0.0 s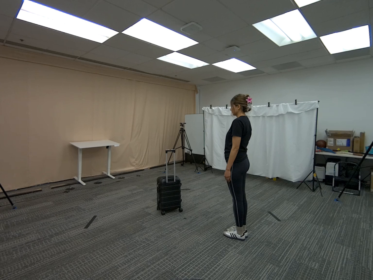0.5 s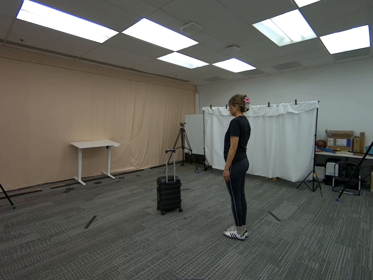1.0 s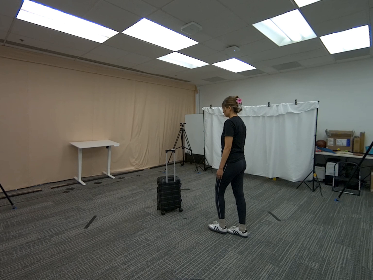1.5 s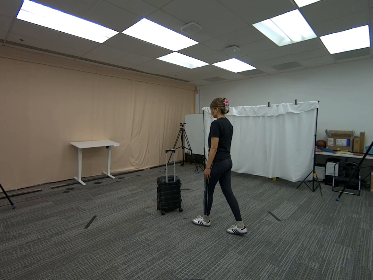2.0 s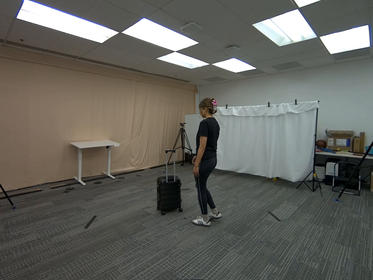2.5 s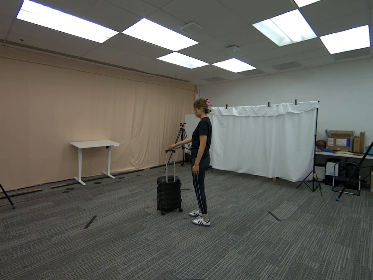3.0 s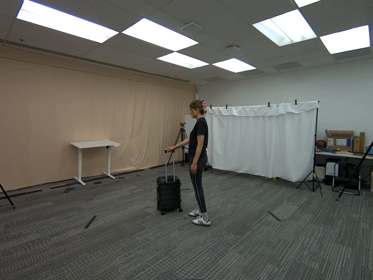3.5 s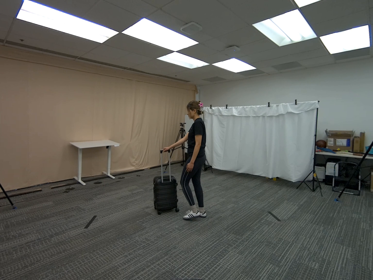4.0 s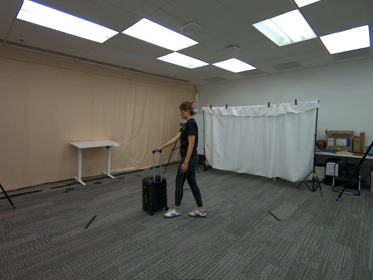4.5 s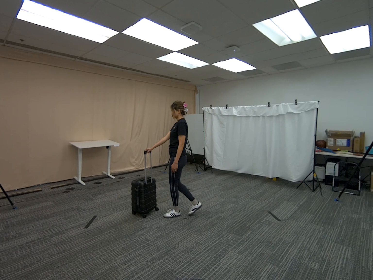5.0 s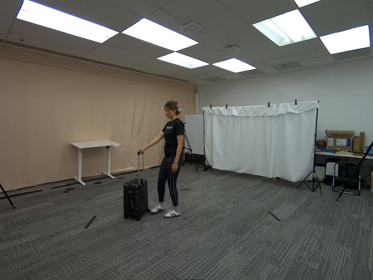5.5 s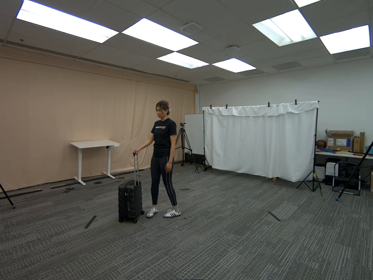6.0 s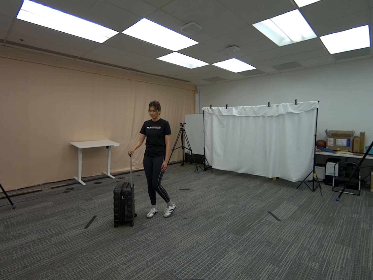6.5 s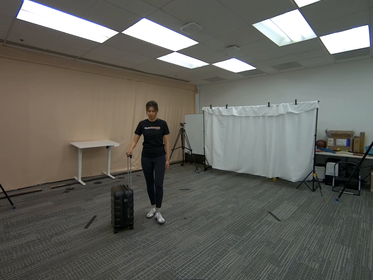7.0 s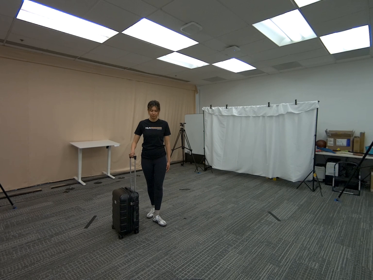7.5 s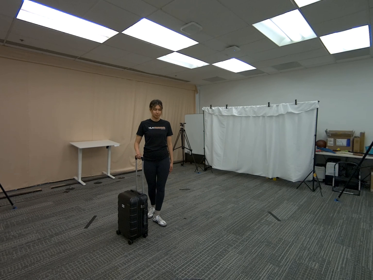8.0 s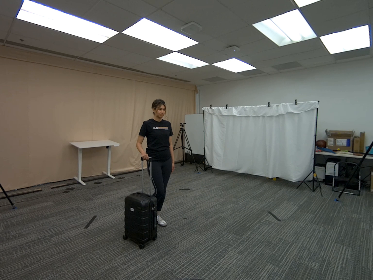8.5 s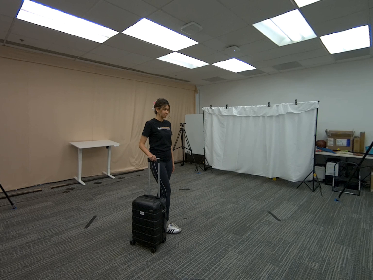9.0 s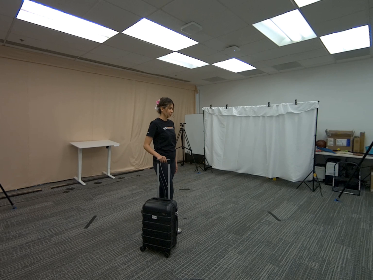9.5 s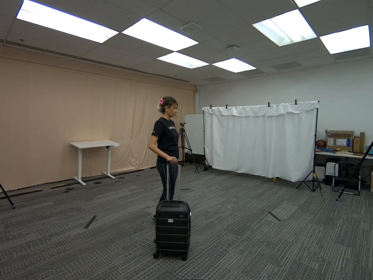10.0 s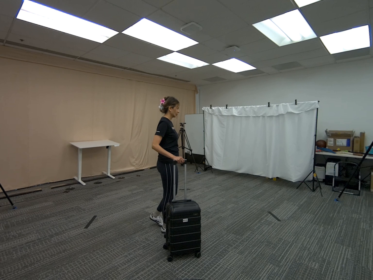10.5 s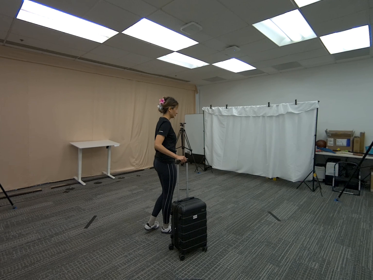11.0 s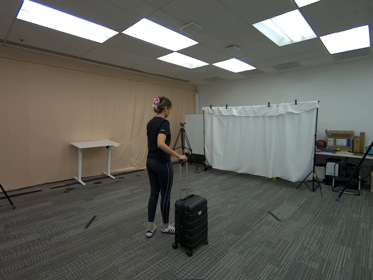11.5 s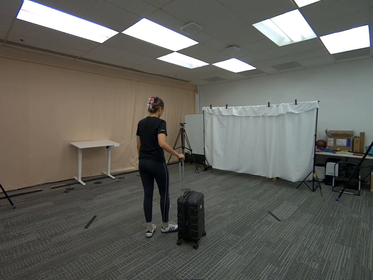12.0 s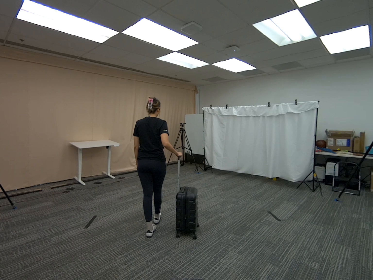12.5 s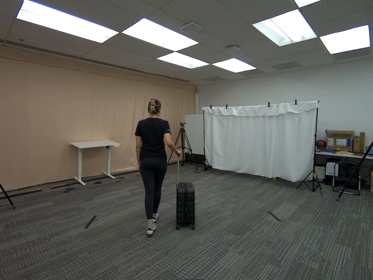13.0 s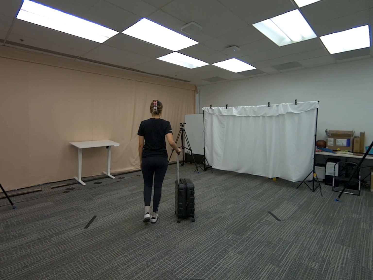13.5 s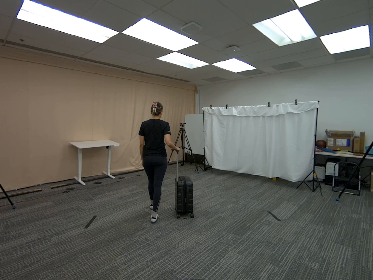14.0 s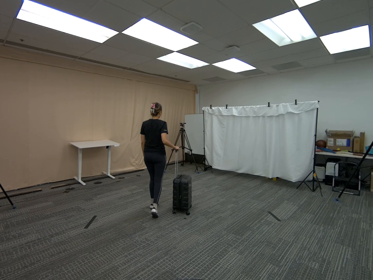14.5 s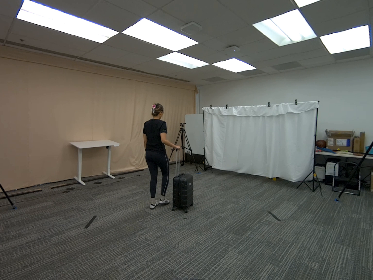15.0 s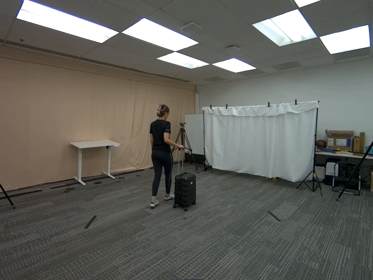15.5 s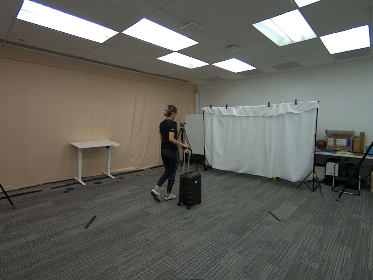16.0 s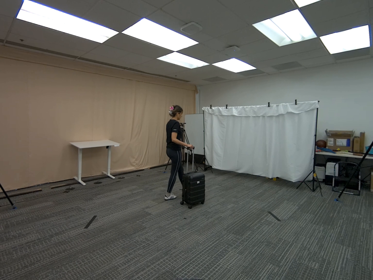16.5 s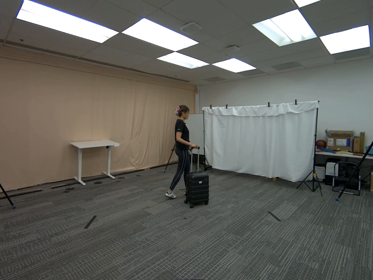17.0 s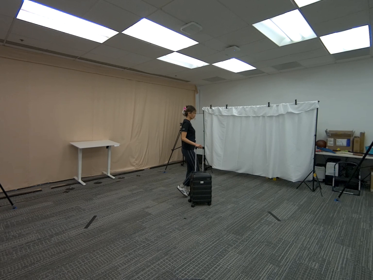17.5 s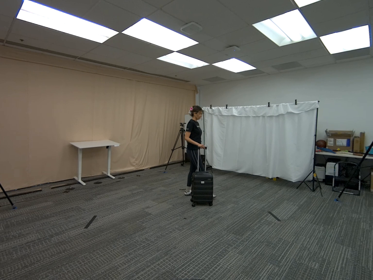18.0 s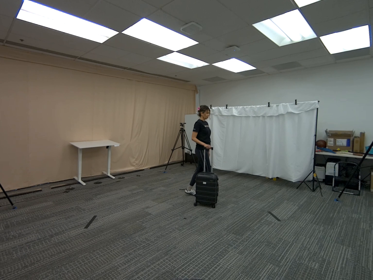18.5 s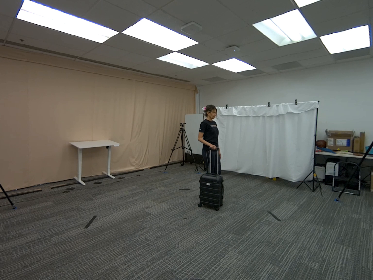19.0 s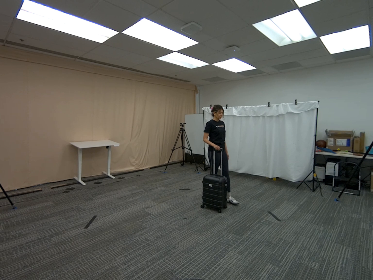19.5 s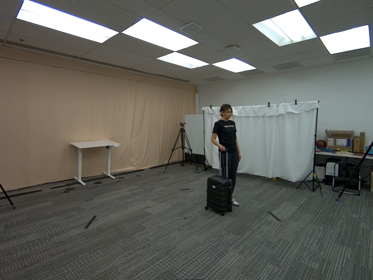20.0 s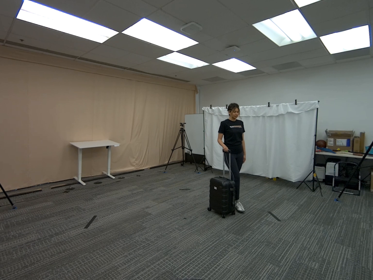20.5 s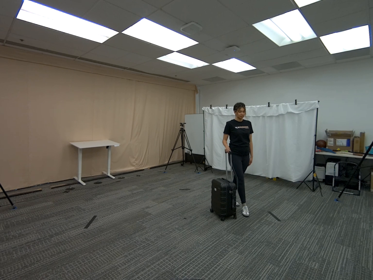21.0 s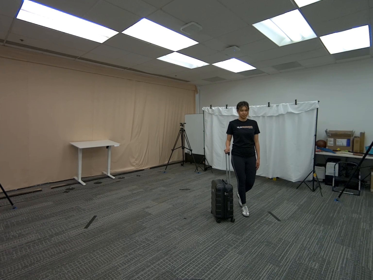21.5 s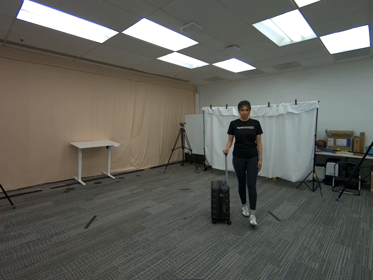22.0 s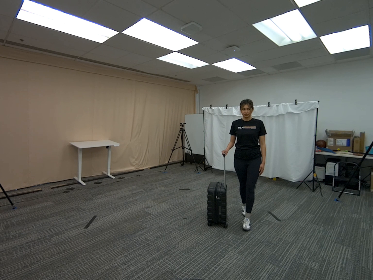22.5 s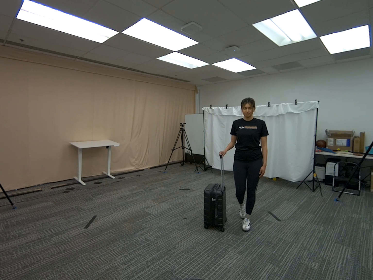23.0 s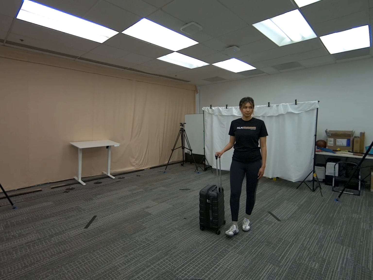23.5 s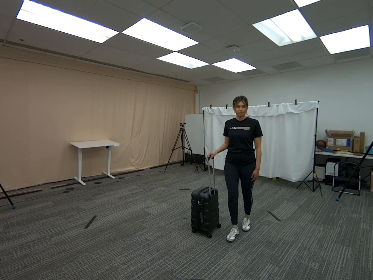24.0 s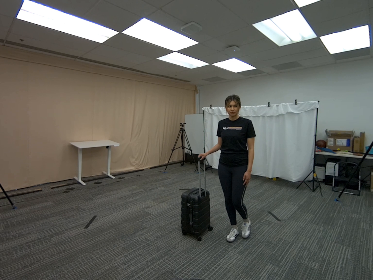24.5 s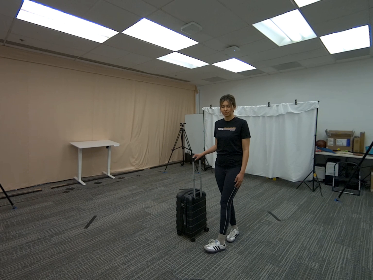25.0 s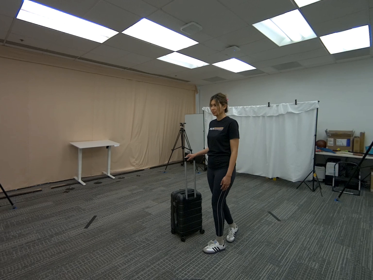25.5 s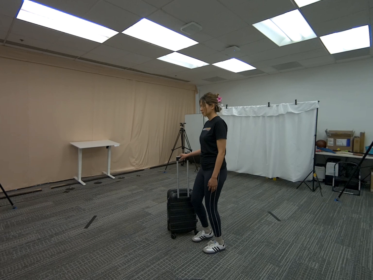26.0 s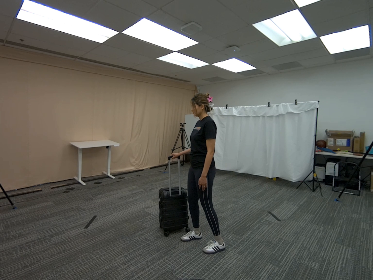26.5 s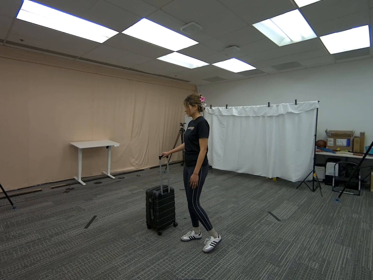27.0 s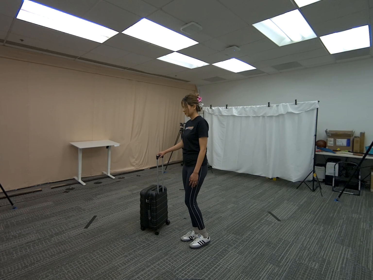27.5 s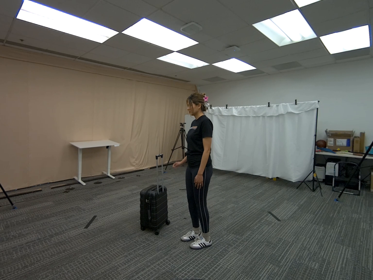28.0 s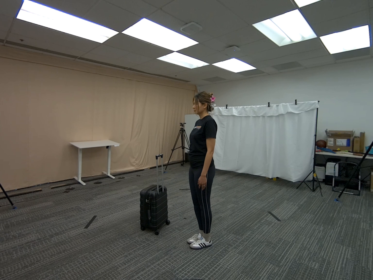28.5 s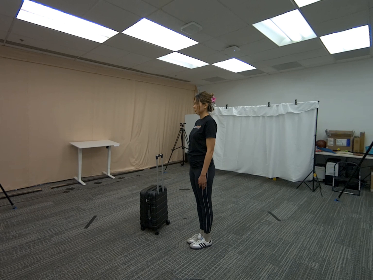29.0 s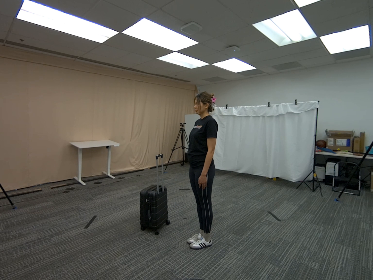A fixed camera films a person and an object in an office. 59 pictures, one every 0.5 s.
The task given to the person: Walk over to the rolling luggage within the bounding area and place your right hand on the handle of the luggage and proceed to roll the luggage within the bounding area. Step away from the luggage once the sequence comes to an end.
